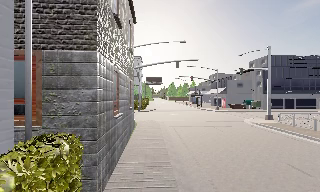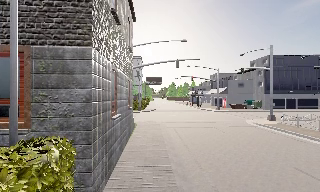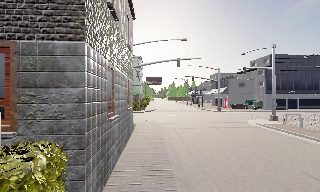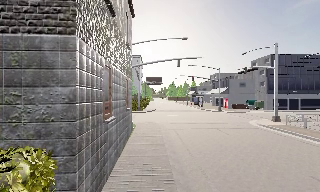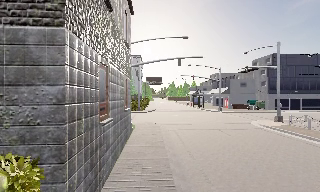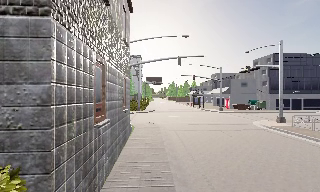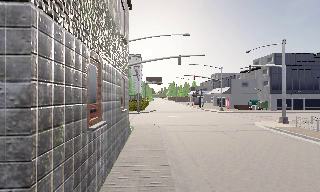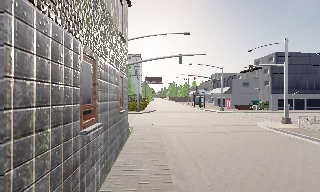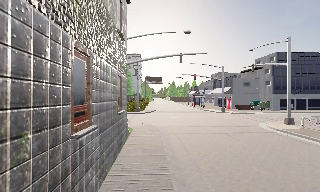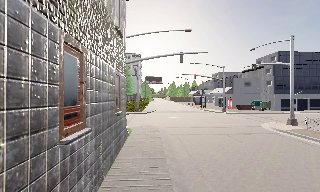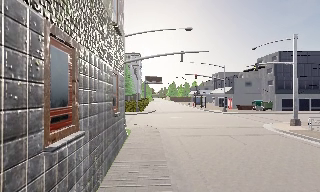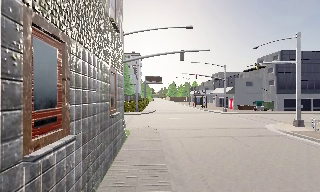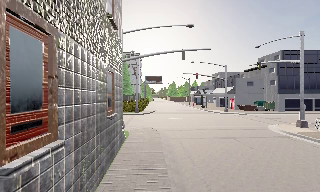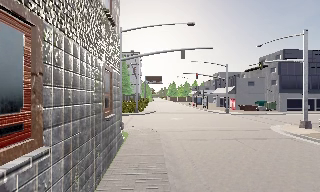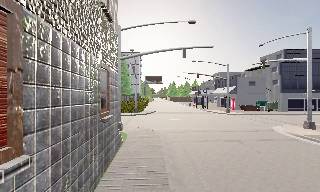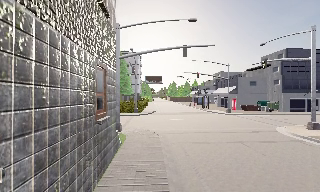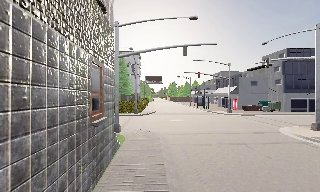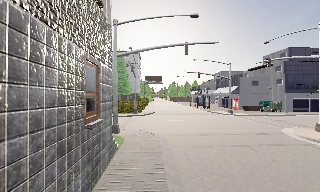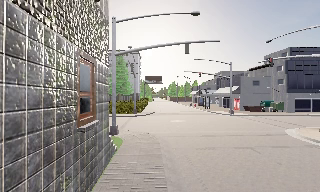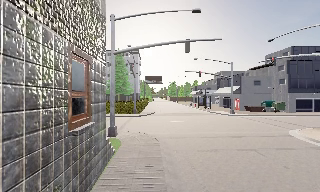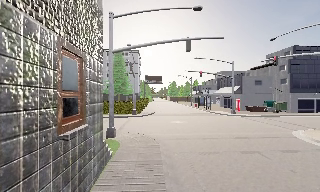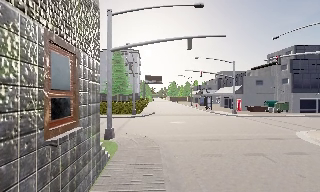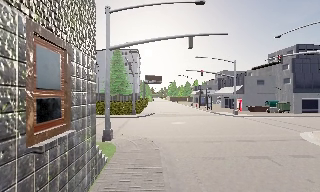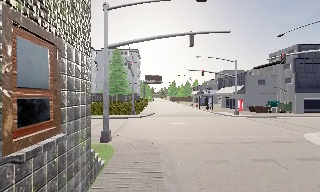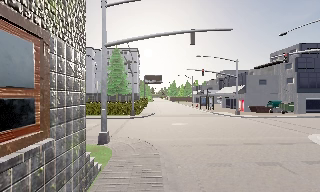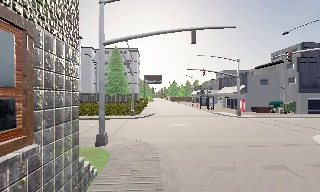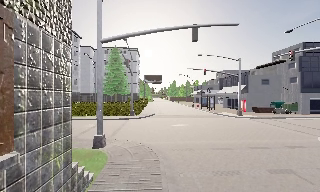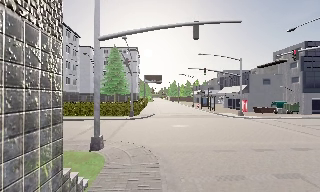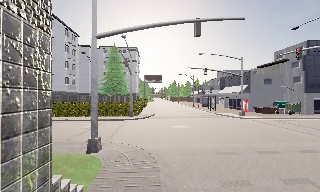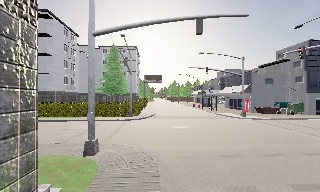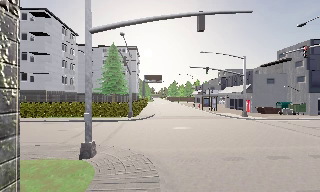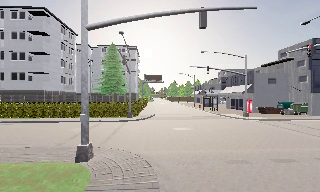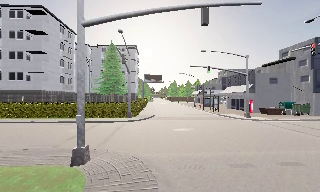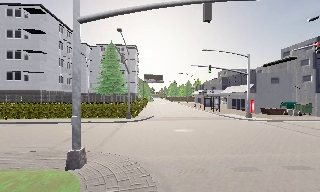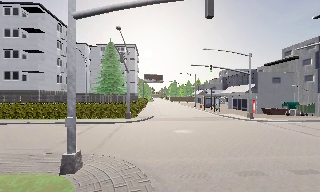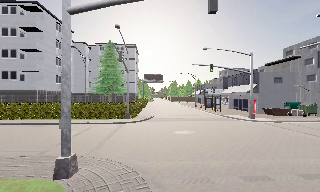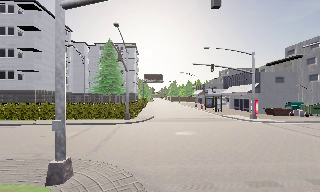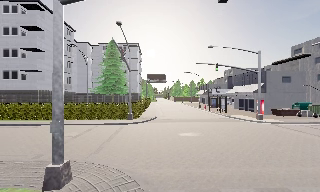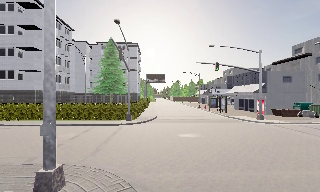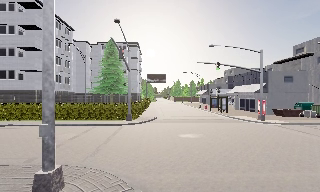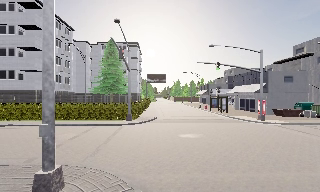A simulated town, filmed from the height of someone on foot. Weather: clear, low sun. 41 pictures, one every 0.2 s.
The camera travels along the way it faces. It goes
forward.
0.0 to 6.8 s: The camera travels forward, about 11 m, so what stands in front looms larger.
6.8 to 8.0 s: The camera travels forward, about 1.5 m, so what stands in front looms larger. It loses speed.
The film runs forward here.
